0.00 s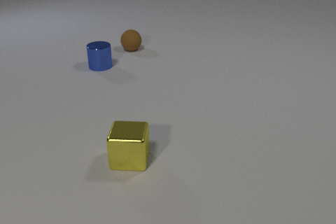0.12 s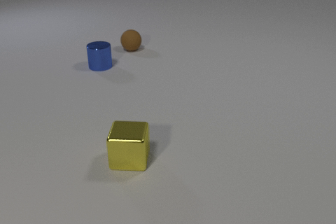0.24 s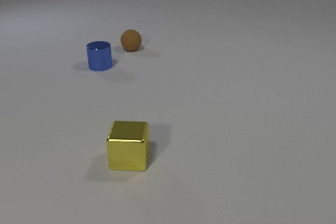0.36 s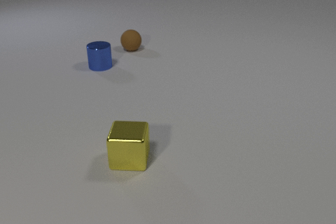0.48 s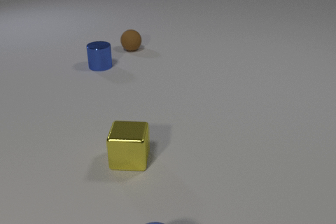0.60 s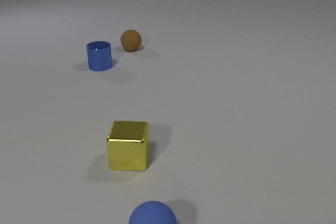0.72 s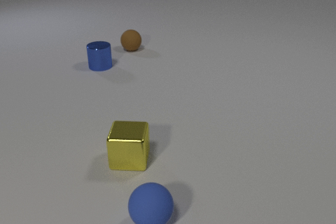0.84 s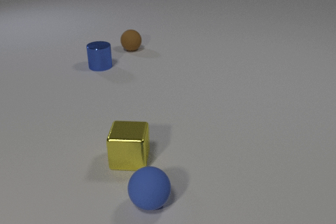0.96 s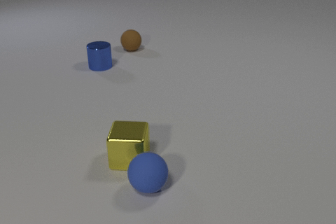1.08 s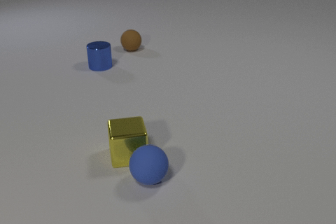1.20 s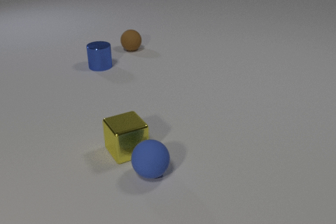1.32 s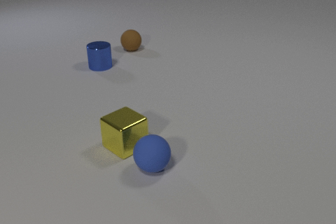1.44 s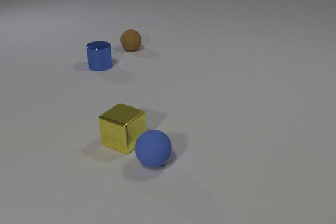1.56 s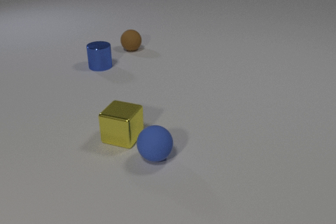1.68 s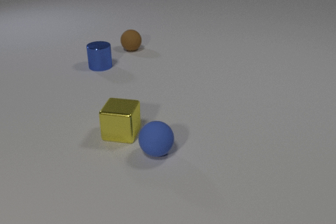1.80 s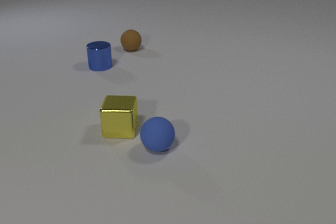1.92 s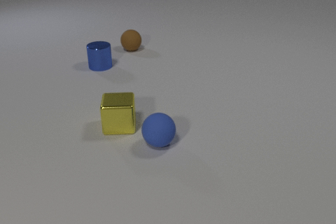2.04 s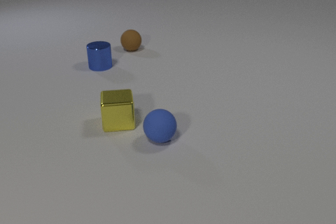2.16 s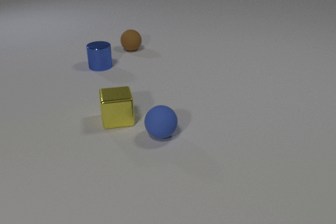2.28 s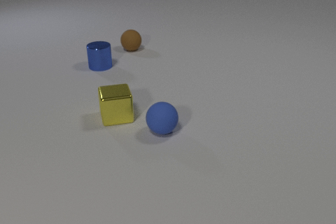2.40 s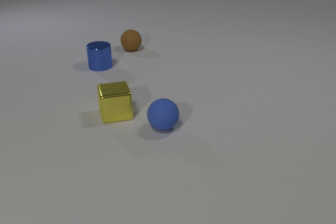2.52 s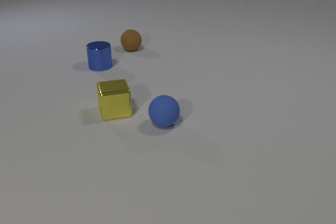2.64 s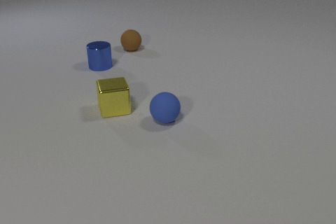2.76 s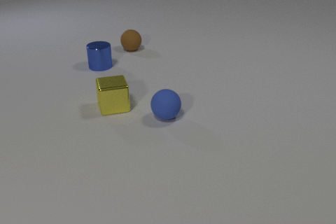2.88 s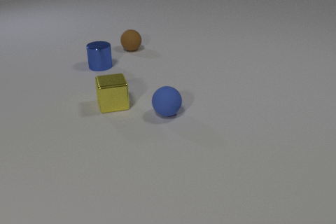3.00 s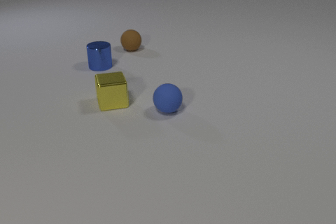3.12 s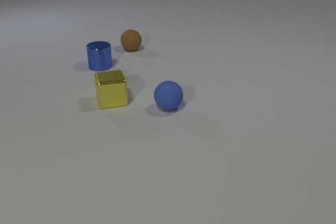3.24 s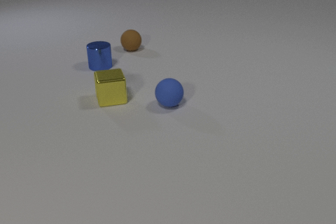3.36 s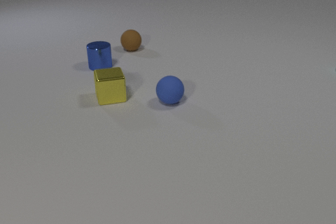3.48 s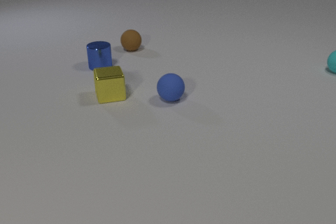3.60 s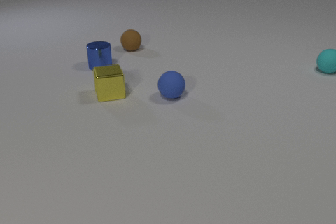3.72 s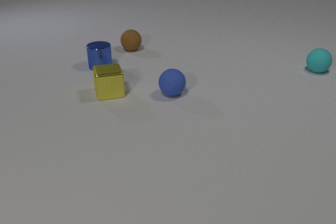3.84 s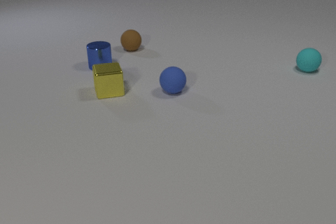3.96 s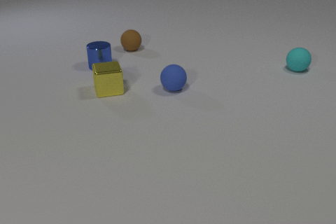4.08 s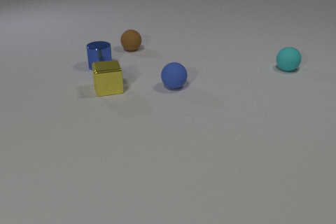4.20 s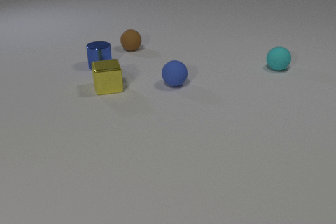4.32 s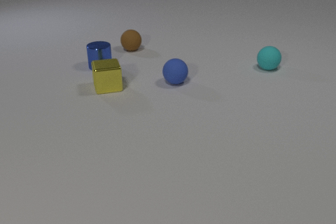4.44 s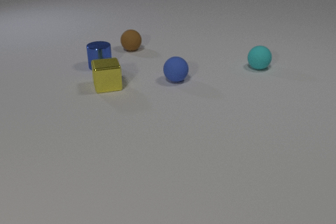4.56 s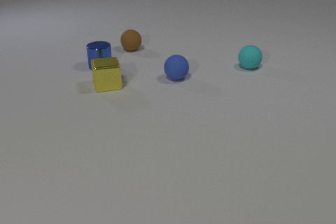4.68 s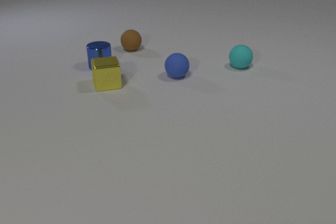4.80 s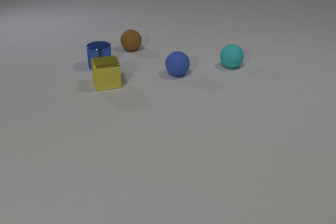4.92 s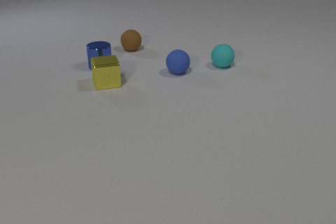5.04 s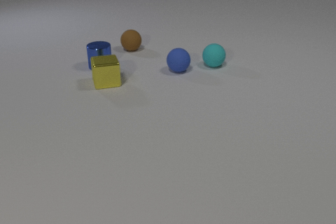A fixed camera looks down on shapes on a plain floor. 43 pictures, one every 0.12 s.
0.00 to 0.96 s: The blue rubber sphere comes in at the bottom edge, rolls away from the camera.
0.96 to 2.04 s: The blue rubber sphere rolls away from the camera. The yellow metal cube slides away from the camera, spins so that its near face slides to the right, counterclockwise seen from above. The blue rubber sphere and the yellow metal cube collide.
2.04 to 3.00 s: The blue rubber sphere rolls away from the camera. The yellow metal cube slides away from the camera.
3.00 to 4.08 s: The blue rubber sphere rolls away from the camera. The yellow metal cube slides away from the camera. The cyan rubber sphere comes in at the right edge, rolls to the left.
4.08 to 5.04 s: The blue rubber sphere rolls away from the camera. The yellow metal cube slides away from the camera. The cyan rubber sphere rolls to the left.
Are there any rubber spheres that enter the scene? yes.
What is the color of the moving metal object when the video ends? yellow.
What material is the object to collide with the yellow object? rubber.
